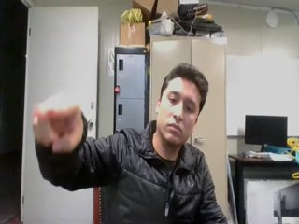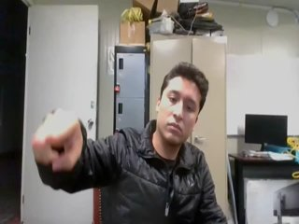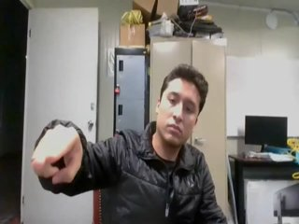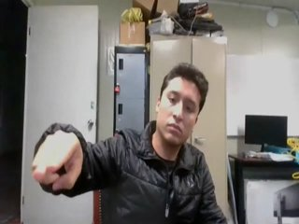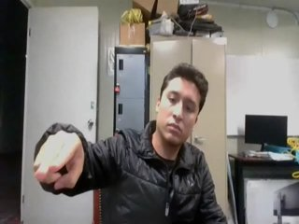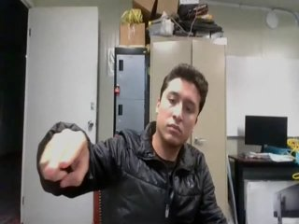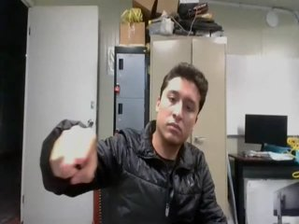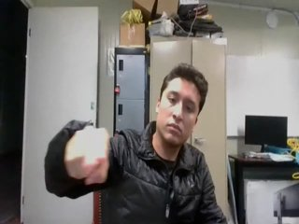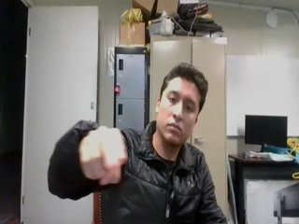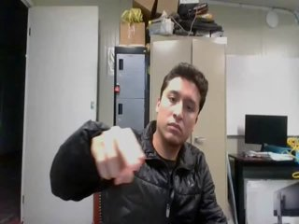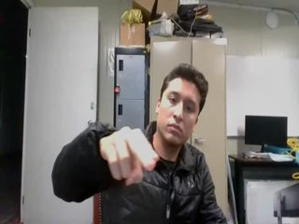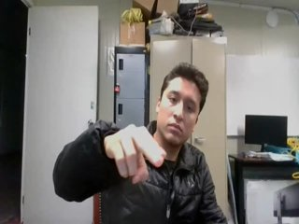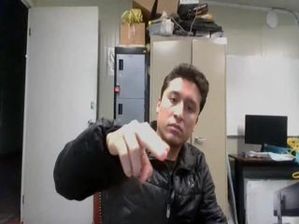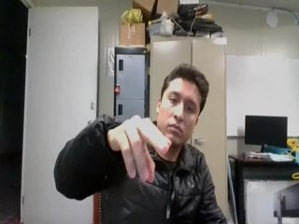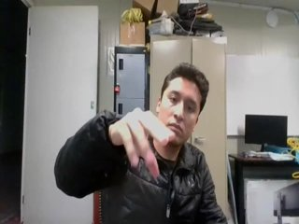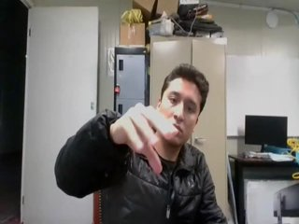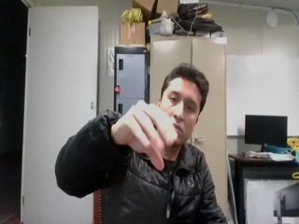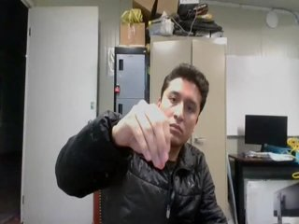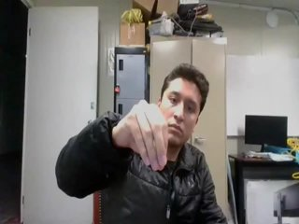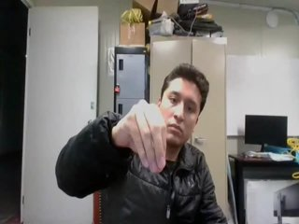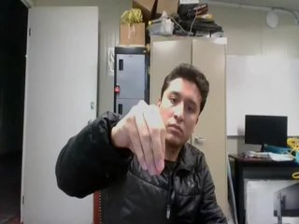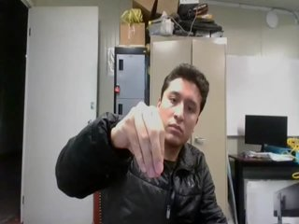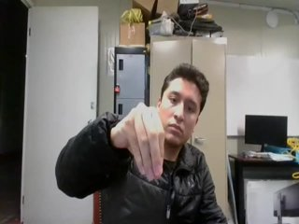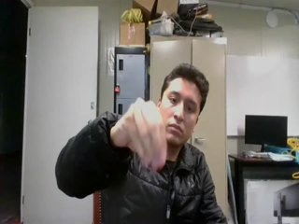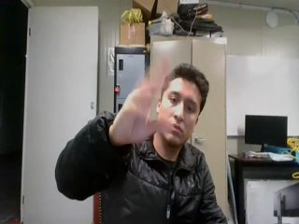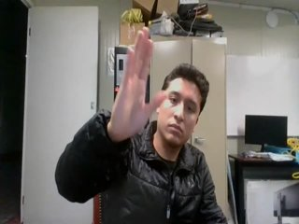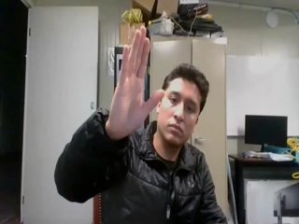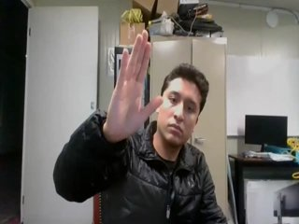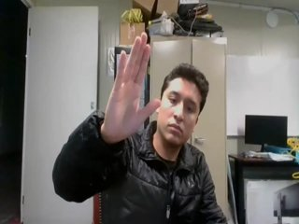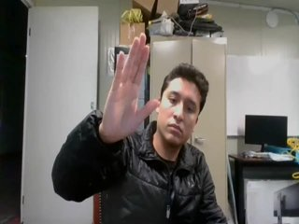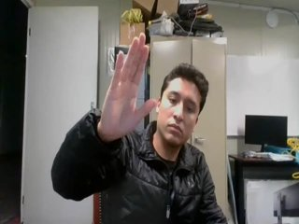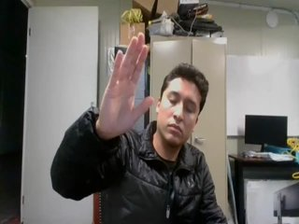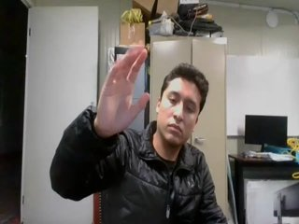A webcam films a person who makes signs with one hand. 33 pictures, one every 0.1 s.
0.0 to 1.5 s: Pointing with two fingers.
1.6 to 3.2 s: On the screen the hand sweeps upward. The name of the sign: Throw up.
